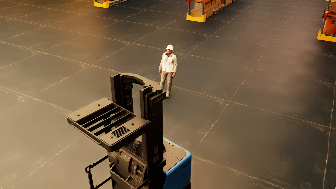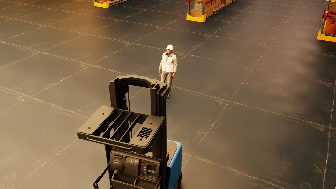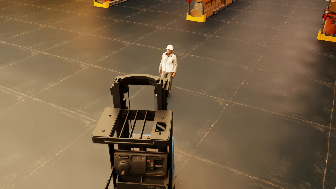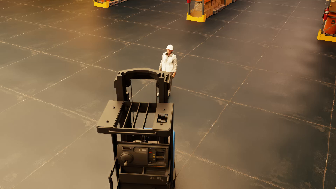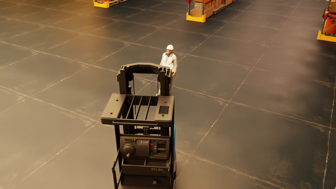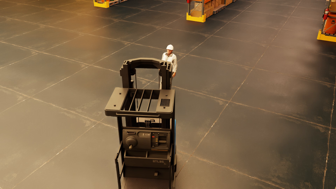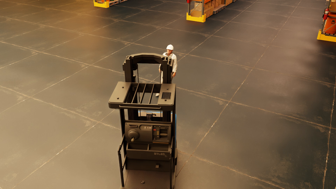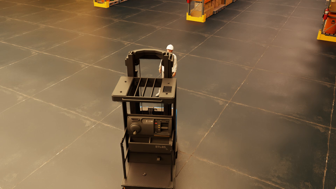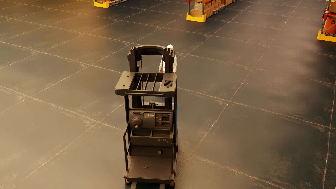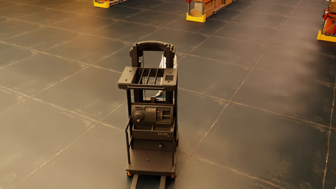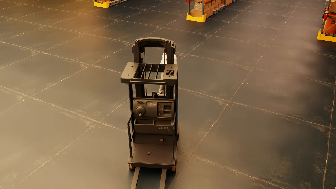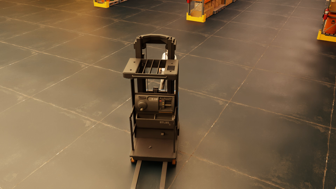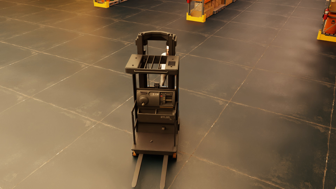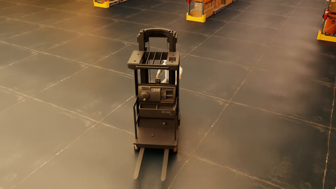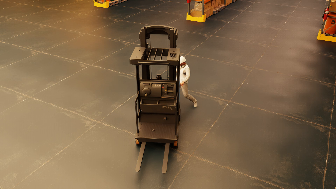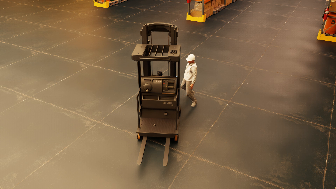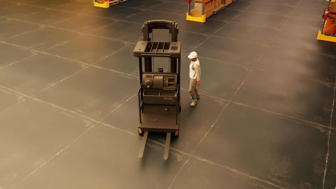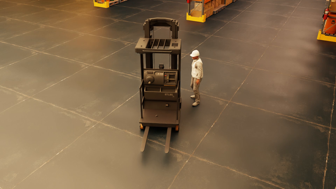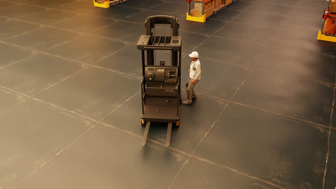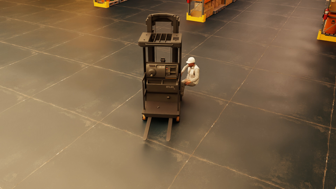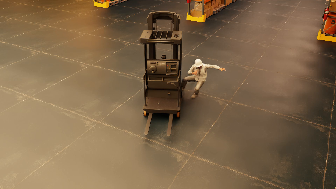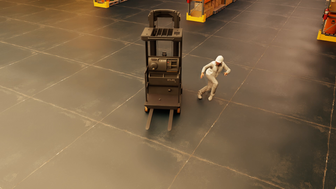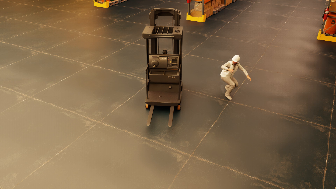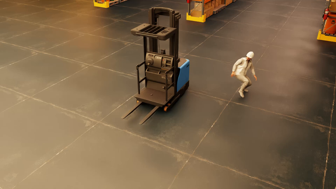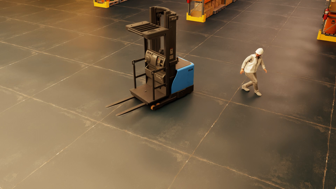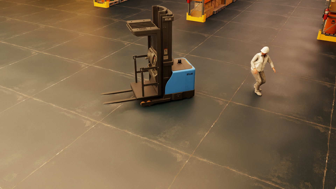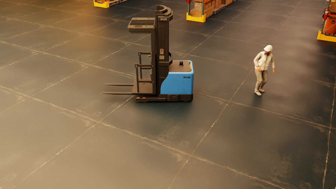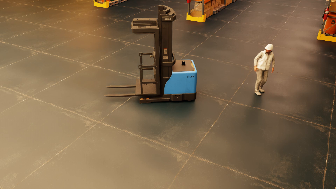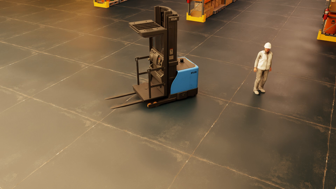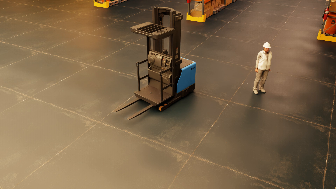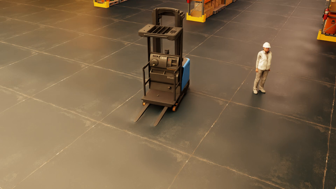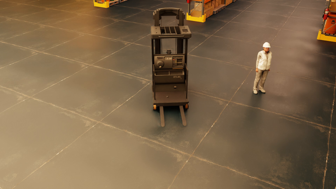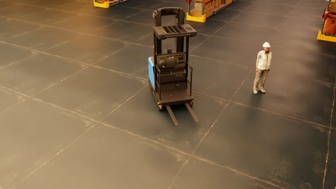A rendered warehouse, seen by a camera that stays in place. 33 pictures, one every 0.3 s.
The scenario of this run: Near miss between a forklift and a person.
